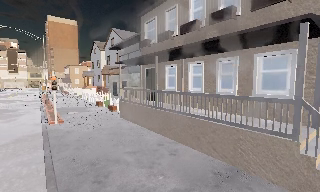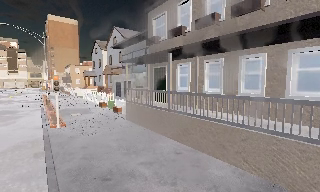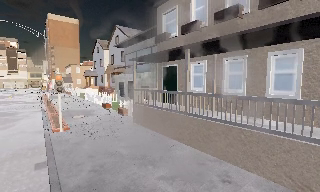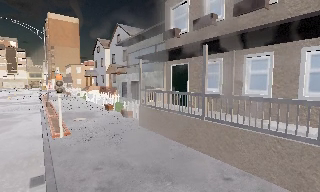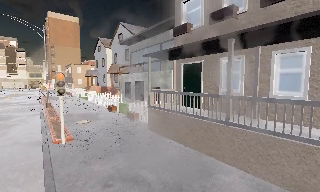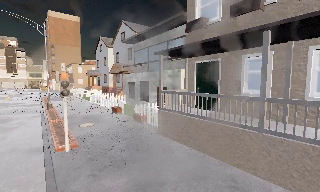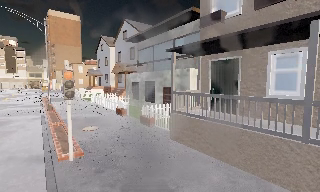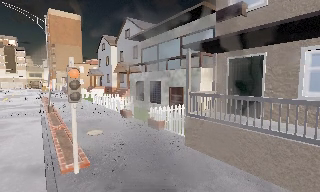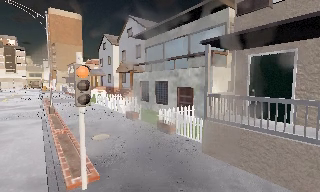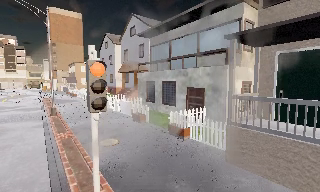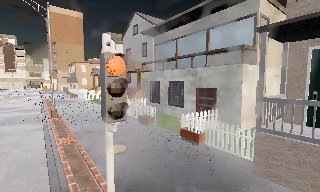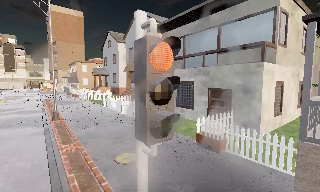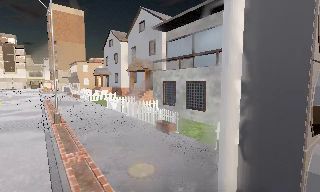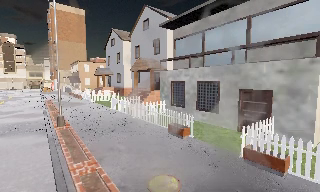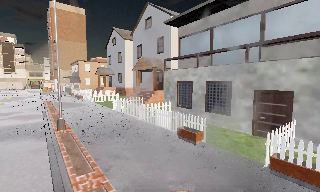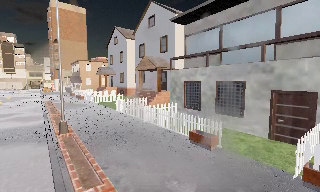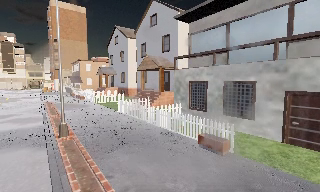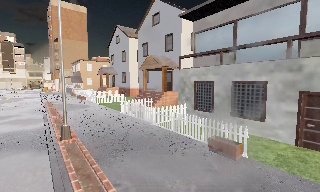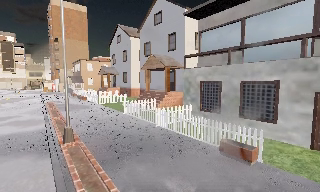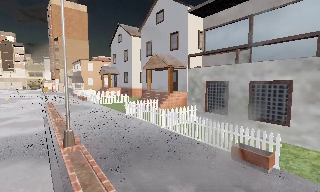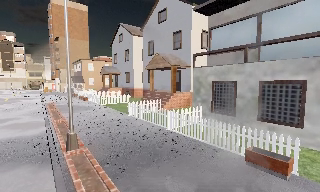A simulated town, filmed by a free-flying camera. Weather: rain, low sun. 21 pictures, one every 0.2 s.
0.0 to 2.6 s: The camera travels forward and to its left, about 11 m, so what stands in front looms larger.
2.6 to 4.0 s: The camera travels forward and to its left, about 3.5 m, so what stands in front looms larger. It loses speed.
The film runs forward here.
